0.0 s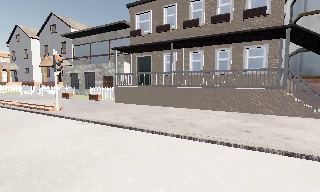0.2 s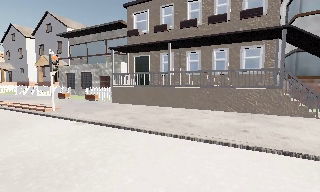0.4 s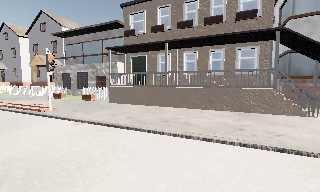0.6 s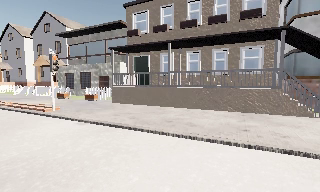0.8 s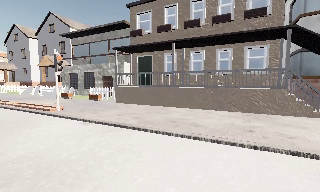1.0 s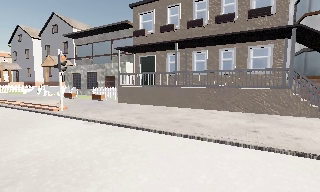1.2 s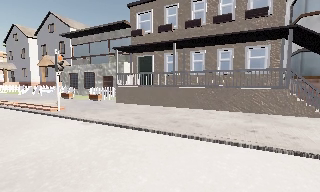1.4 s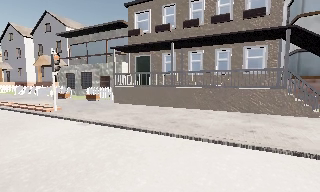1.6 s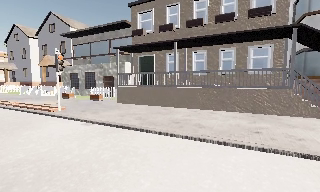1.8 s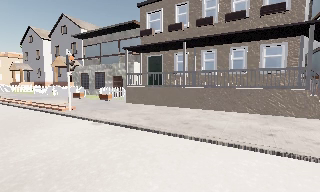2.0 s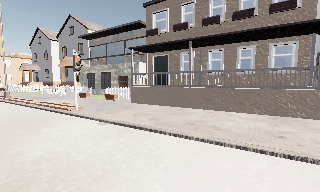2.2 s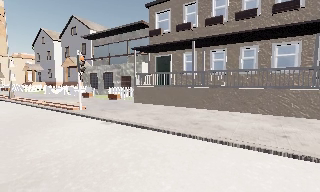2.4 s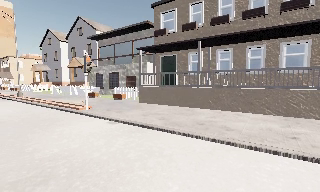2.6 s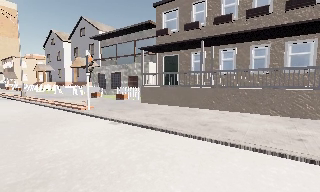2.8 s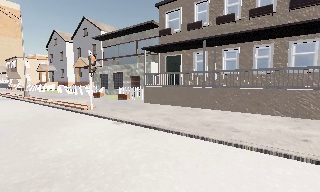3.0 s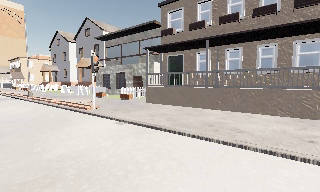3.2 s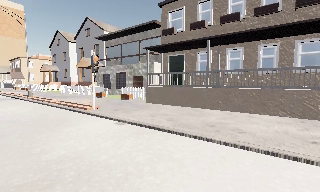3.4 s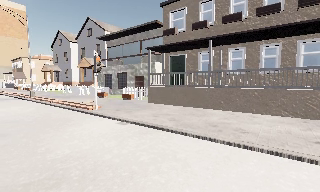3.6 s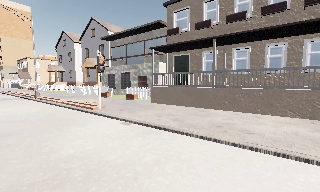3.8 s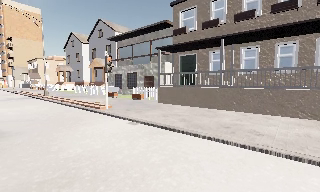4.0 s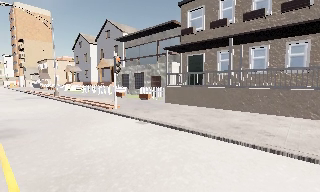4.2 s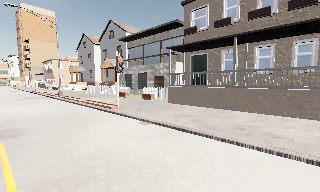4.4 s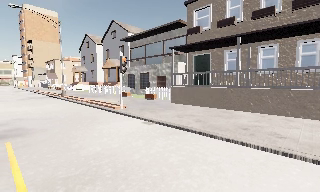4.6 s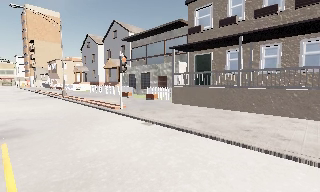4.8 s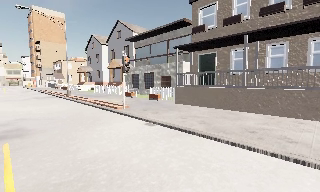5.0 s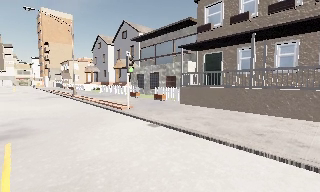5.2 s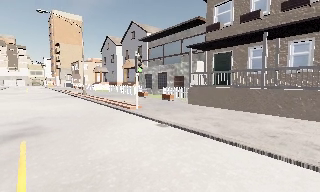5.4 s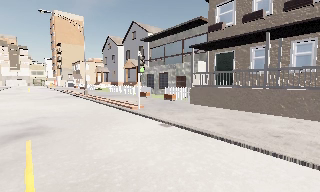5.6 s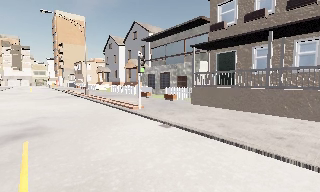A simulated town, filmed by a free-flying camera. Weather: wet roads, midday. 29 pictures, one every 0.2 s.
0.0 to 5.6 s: The camera pans to its left, which is counterclockwise from overhead, by about 25 degrees. It travels forward and to its left, about 1 m, so what stands in front looms larger.
The film runs forward here.
